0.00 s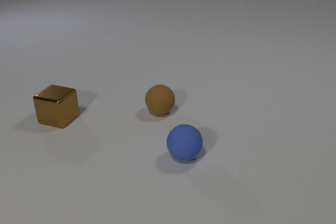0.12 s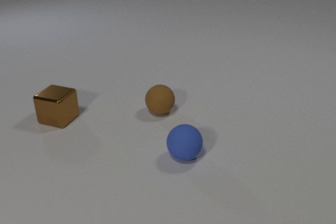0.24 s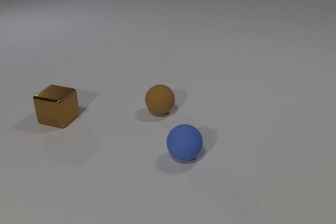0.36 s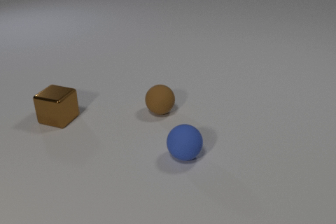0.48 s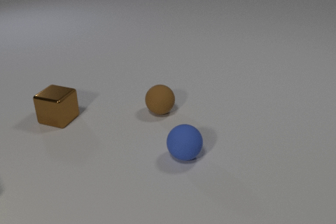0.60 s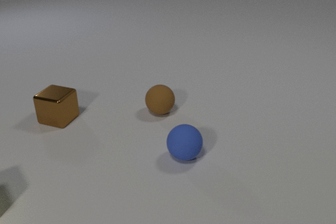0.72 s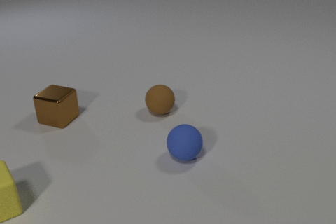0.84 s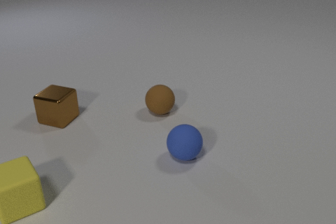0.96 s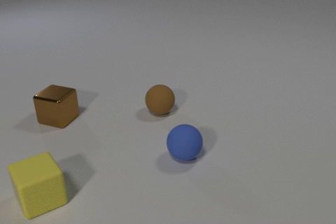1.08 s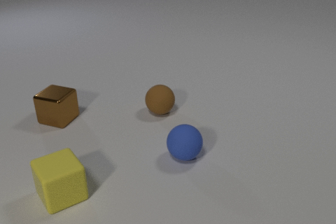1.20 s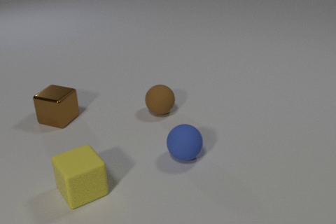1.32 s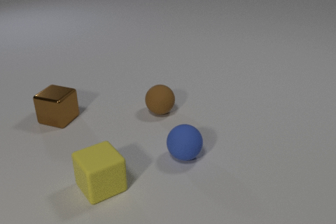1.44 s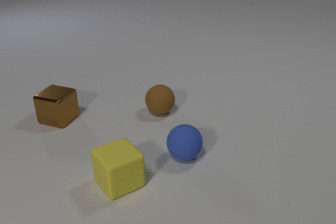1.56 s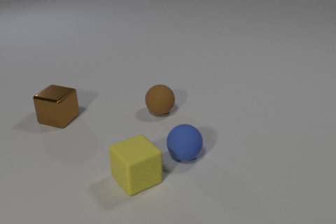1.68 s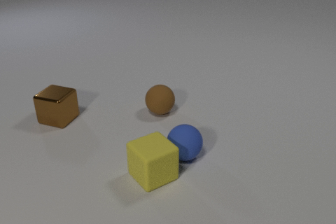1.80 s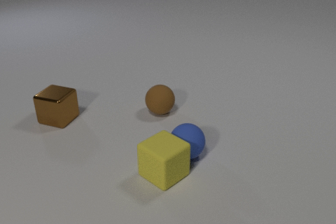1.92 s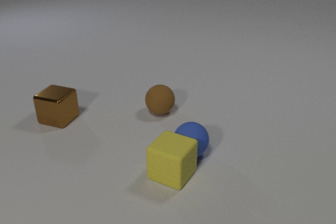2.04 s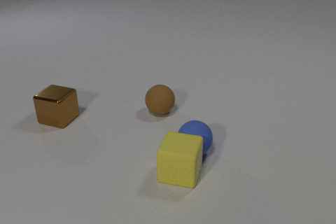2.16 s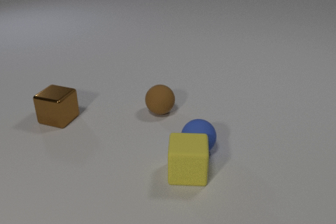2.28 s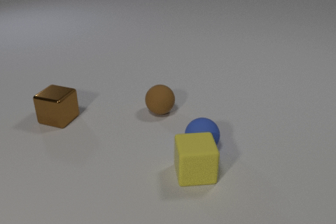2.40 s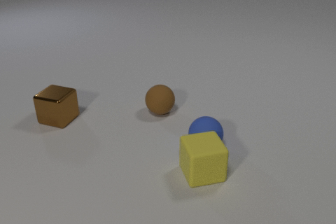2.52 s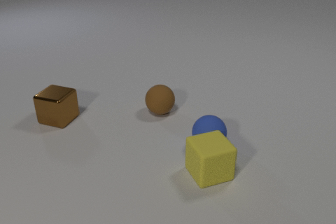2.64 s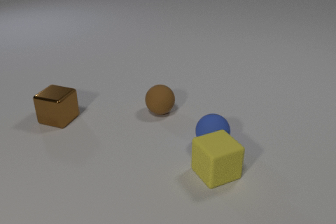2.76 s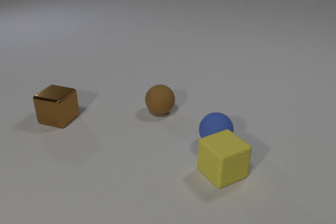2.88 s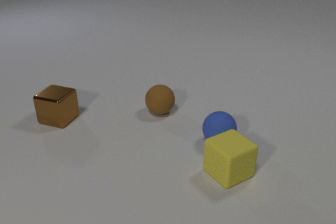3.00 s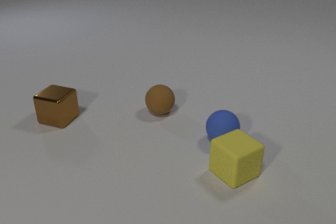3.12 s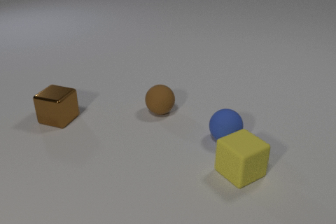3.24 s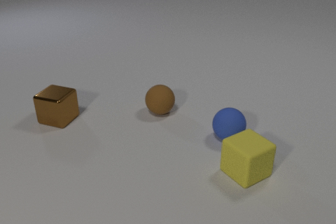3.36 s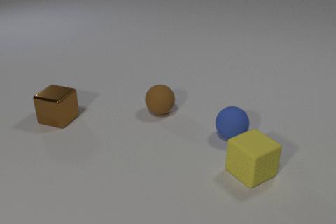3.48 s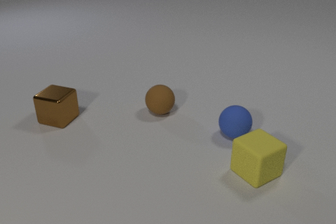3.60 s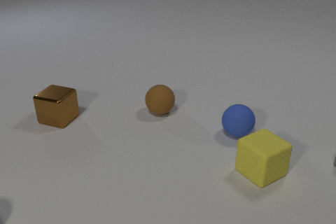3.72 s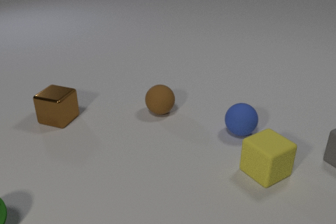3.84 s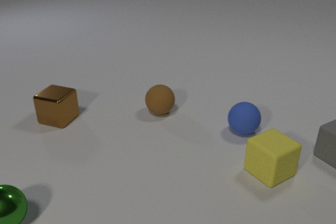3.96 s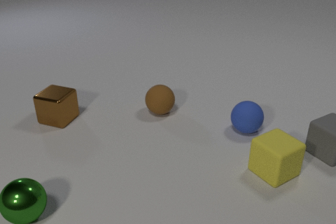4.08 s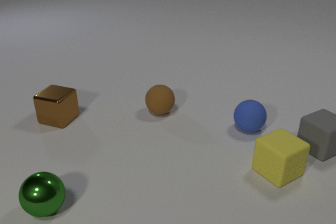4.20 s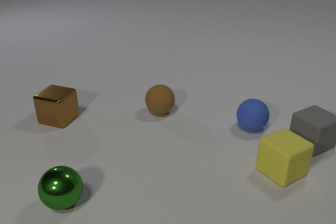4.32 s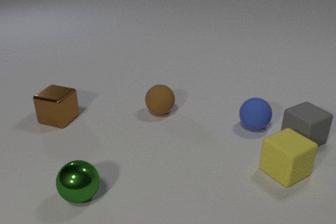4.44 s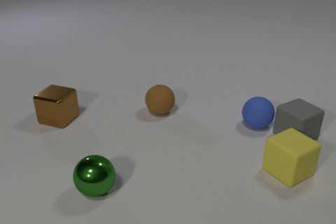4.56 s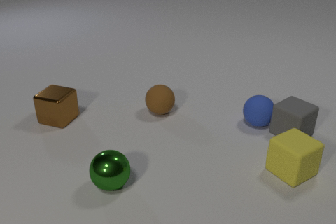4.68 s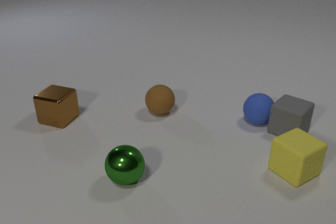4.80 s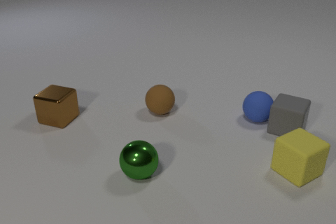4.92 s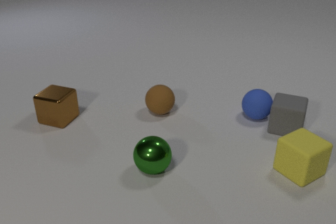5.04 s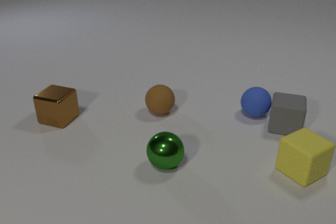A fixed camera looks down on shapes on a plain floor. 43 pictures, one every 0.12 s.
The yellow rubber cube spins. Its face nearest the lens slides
to the right.
The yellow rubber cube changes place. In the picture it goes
to the right.
0.00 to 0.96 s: The yellow rubber cube comes in at the left edge, slides to the right.
0.96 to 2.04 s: The yellow rubber cube slides to the right, spins counterclockwise seen from above by about 30 degrees, its near face sliding to the right. The blue rubber sphere rolls to the right and away from the camera. The yellow rubber cube and the blue rubber sphere collide.
2.04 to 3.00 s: The yellow rubber cube slides to the right, spins counterclockwise seen from above by about 45 degrees, its near face sliding to the right. The blue rubber sphere rolls to the right and away from the camera.
3.00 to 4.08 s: The yellow rubber cube slides to the right. The blue rubber sphere rolls away from the camera and to the right. The gray rubber cube comes in at the right edge, slides to the left and away from the camera. The green metal sphere comes in at the left edge, rolls to the right.
4.08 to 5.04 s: The yellow rubber cube slides to the right. The blue rubber sphere rolls away from the camera. The gray rubber cube slides to the left and away from the camera, spins counterclockwise seen from above by about 45 degrees, its near face sliding to the right. The green metal sphere rolls to the right and away from the camera. The blue rubber sphere and the gray rubber cube collide.
What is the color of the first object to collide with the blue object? yellow.
Are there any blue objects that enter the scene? no.
What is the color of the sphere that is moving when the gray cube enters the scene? blue.
